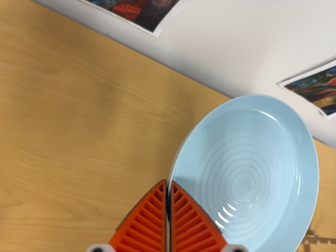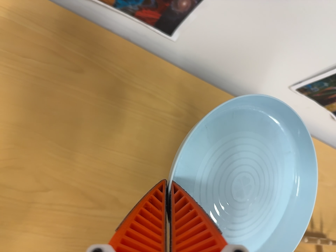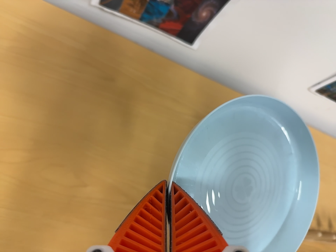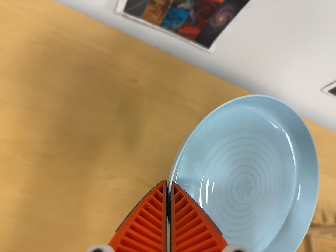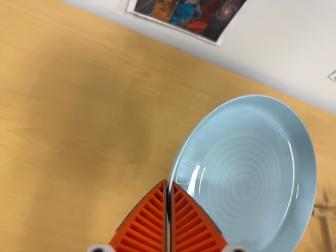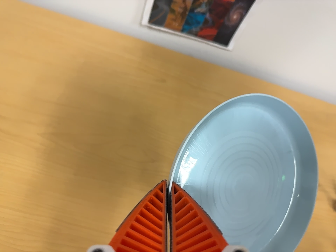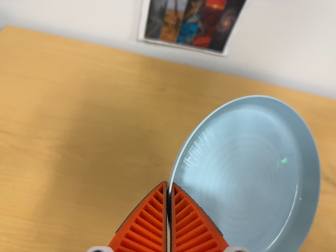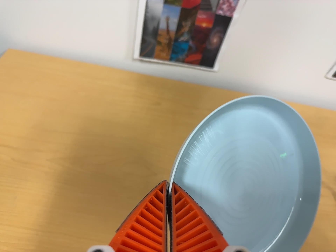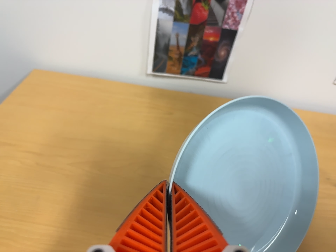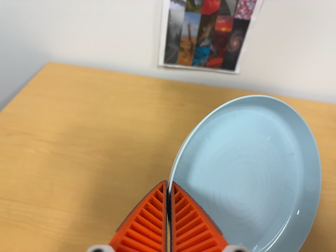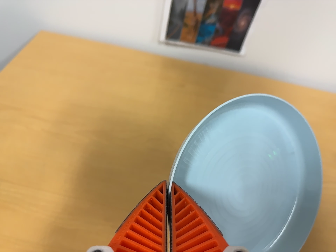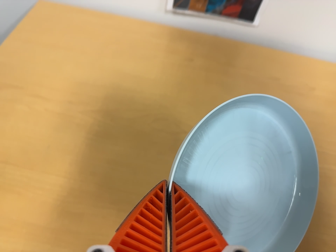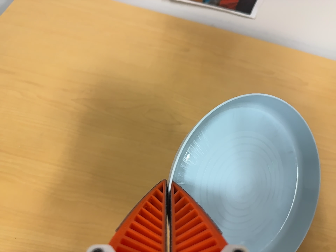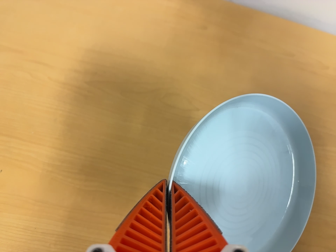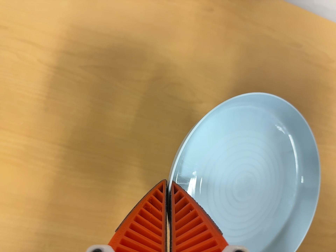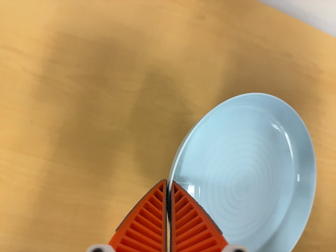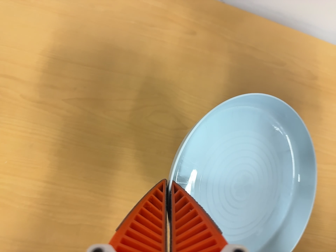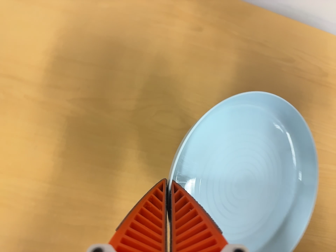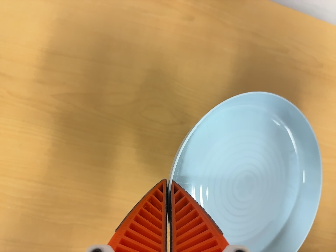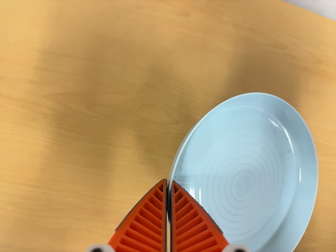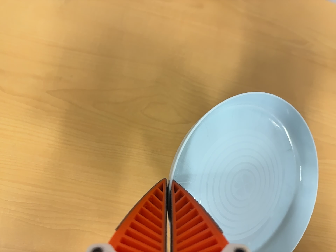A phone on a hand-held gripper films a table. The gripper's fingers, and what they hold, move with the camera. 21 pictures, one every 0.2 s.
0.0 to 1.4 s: The scene slides to the right, as the camera pans about 15 degrees to its left. It travels toward the bottom of its view and backward, about 24 cm. Its aim tips toward the top of its view by about 25 degrees. It rolls about its line of sight by about 15 degrees, and the scene rotates counterclockwise.
1.4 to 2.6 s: The camera travels to its left, about 5 cm, so close, fixed things drift to the right. Its aim tips toward the bottom of its view by about 15 degrees, and the scene shifts upward.
2.6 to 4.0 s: The camera travels toward the top of its view and forward, about 14 cm. Its aim tips toward the bottom of its view by about 15 degrees.
The film runs backward here.
